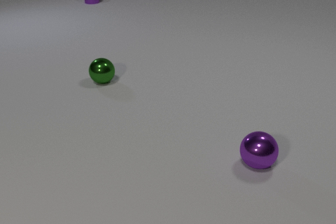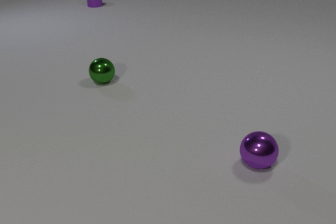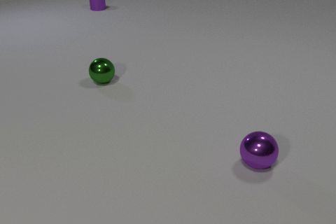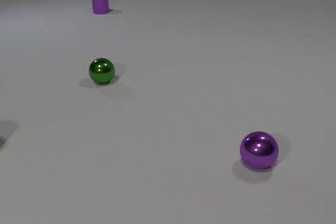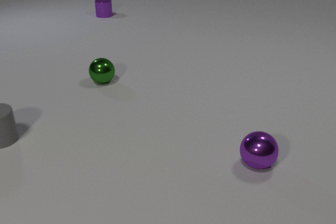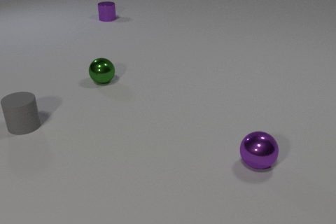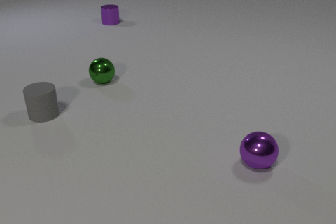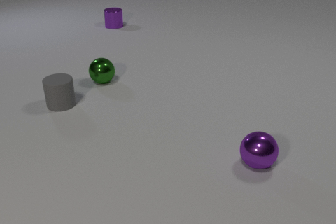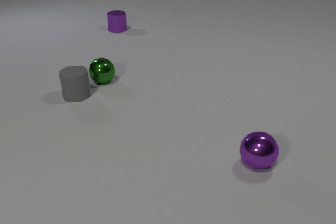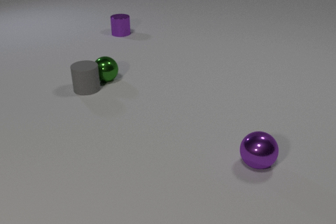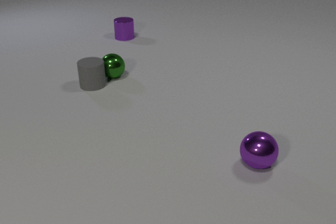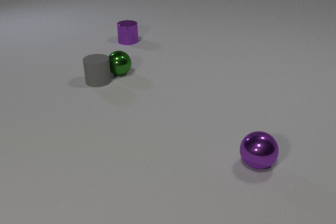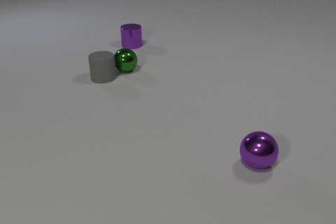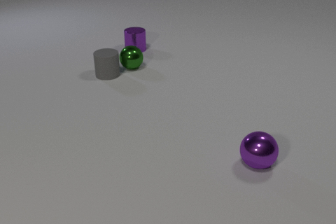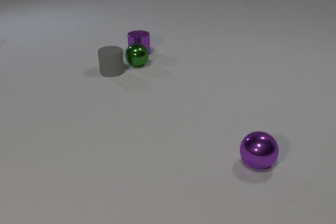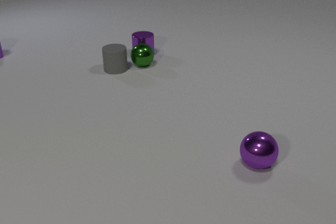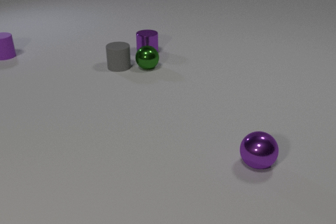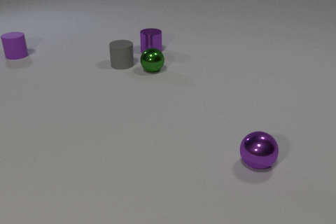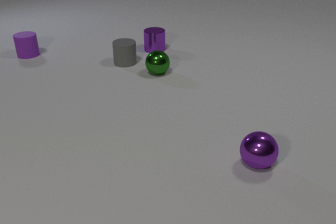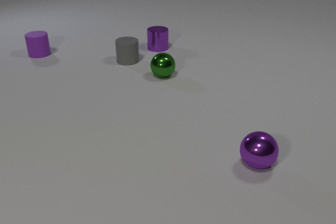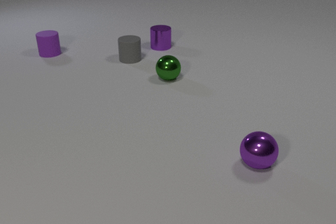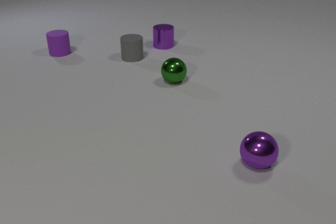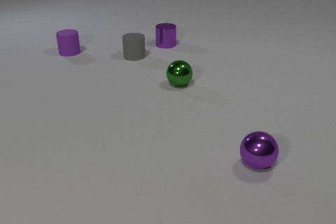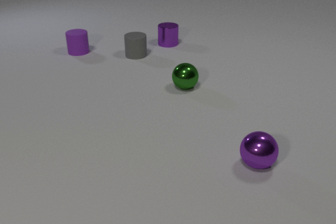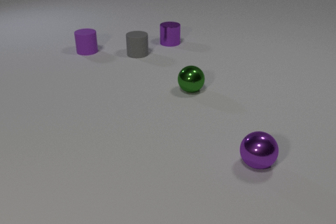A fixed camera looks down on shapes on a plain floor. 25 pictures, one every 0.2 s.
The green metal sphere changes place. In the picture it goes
to the right.
0.0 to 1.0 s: The gray rubber cylinder comes in at the left edge, slides to the right and away from the camera. The purple metal cylinder slides toward the camera.
1.0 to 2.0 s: The gray rubber cylinder slides away from the camera and to the right. The green metal sphere rolls away from the camera and to the right. The purple metal cylinder slides toward the camera. The gray rubber cylinder and the green metal sphere collide.
2.0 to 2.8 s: The gray rubber cylinder slides away from the camera and to the right. The green metal sphere rolls away from the camera and to the right. The purple metal cylinder slides toward the camera.
2.8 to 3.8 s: The gray rubber cylinder slides away from the camera and to the right. The green metal sphere rolls toward the camera and to the right. The purple metal cylinder slides to the right and away from the camera. The purple rubber cylinder comes in at the left edge, slides to the right. The green metal sphere and the purple metal cylinder collide.
3.8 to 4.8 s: The gray rubber cylinder slides away from the camera and to the right. The green metal sphere rolls toward the camera and to the right. The purple metal cylinder slides away from the camera and to the right. The purple rubber cylinder slides to the right.
Are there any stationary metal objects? yes.
What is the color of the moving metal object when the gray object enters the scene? purple.
How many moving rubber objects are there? 2.
